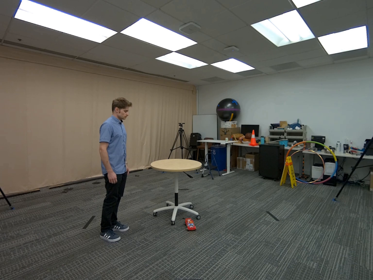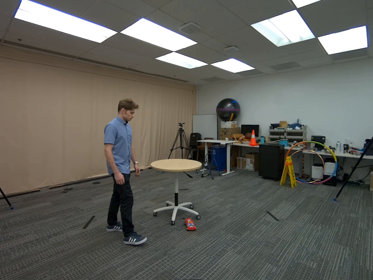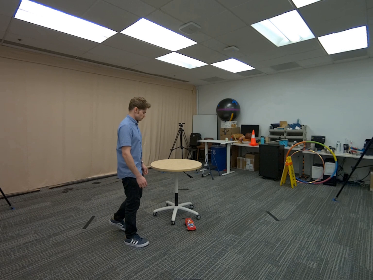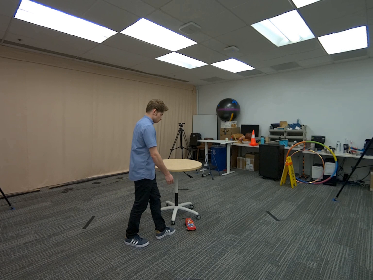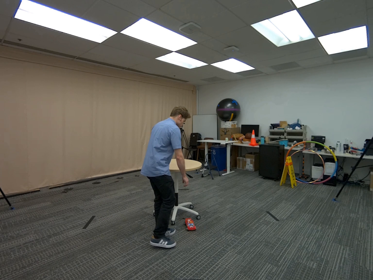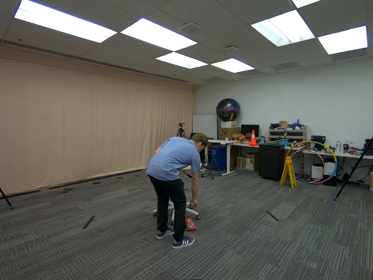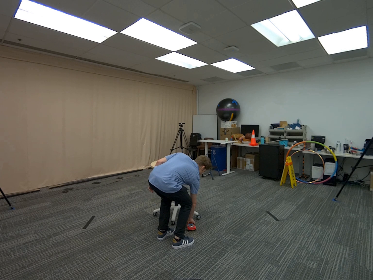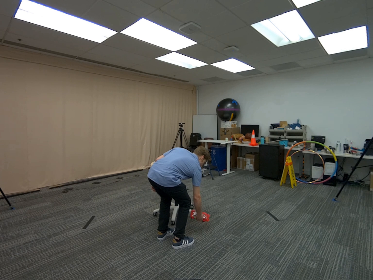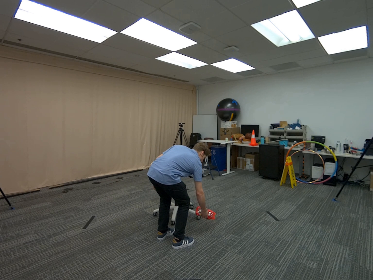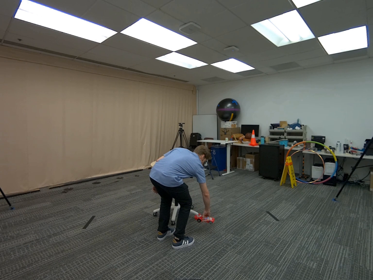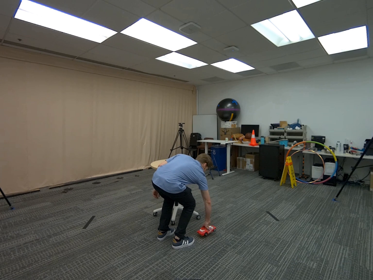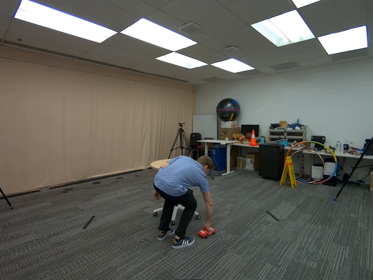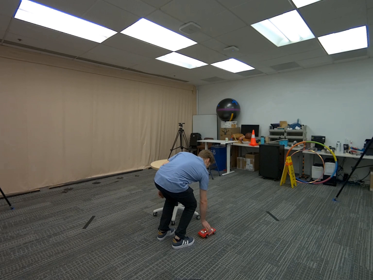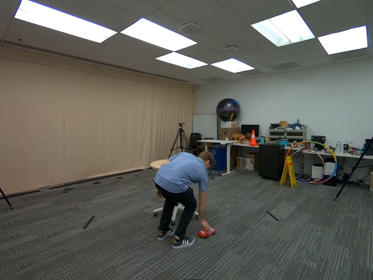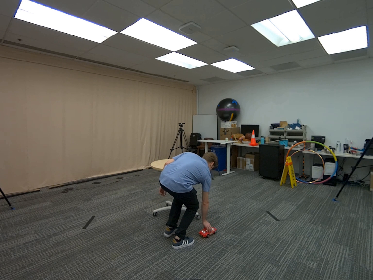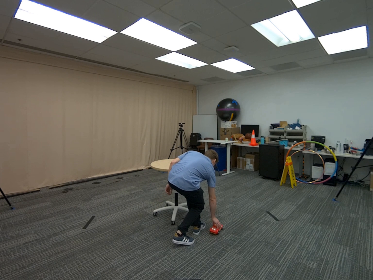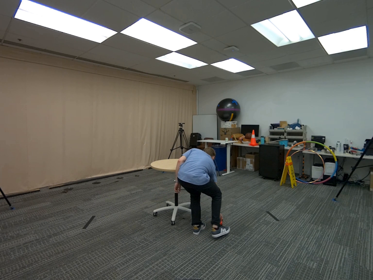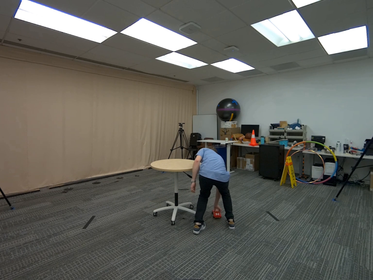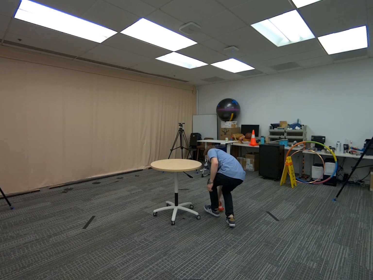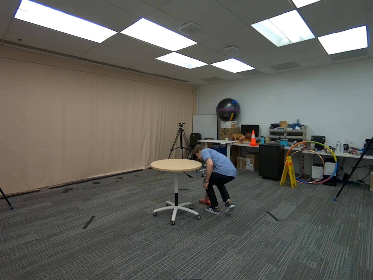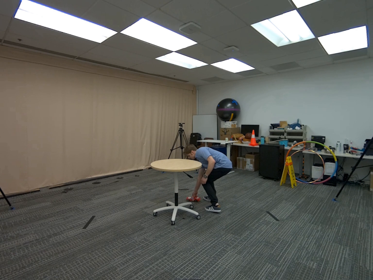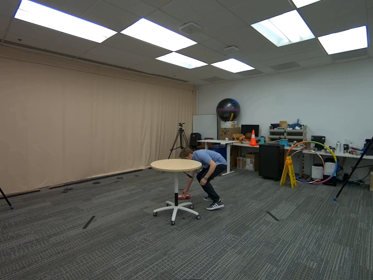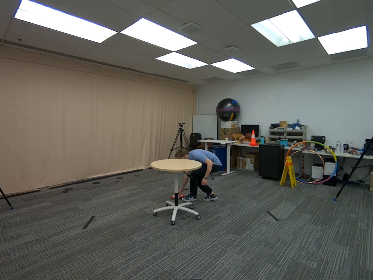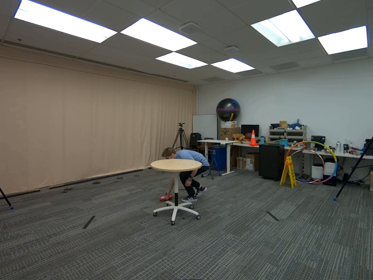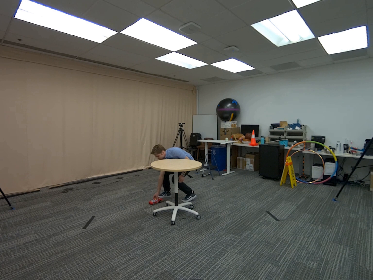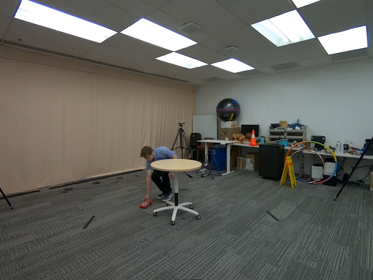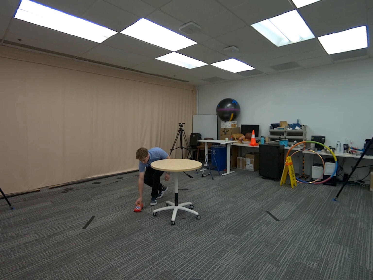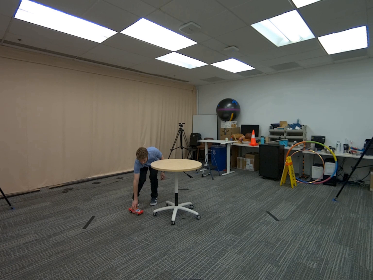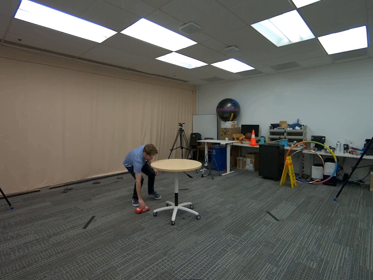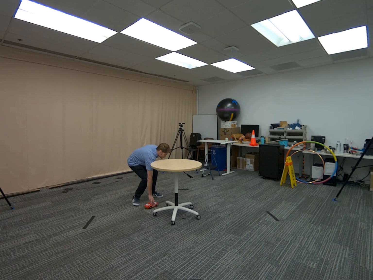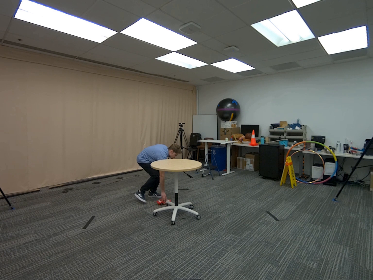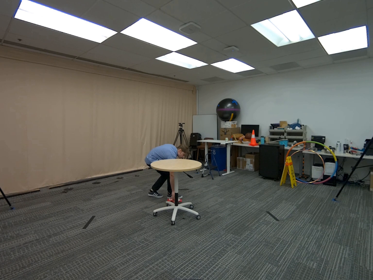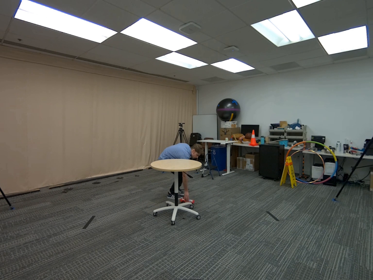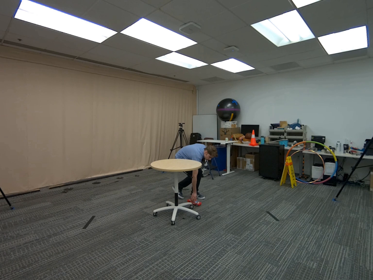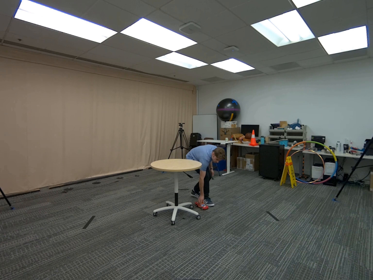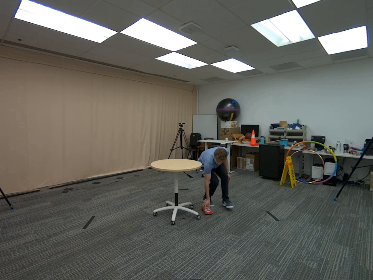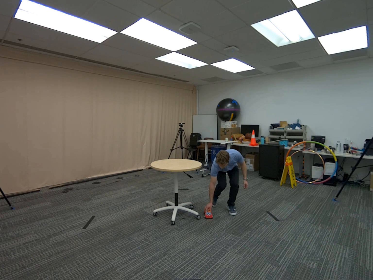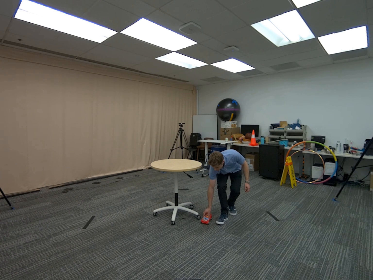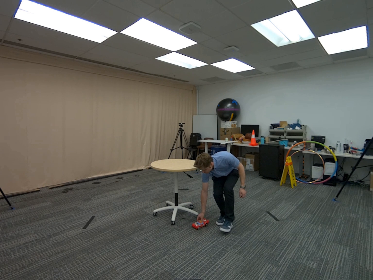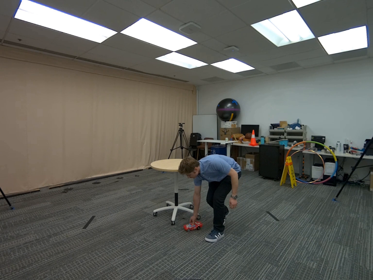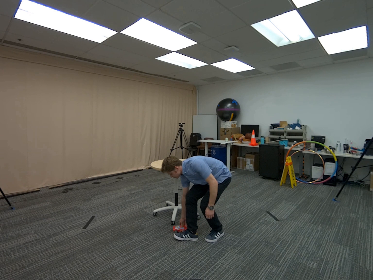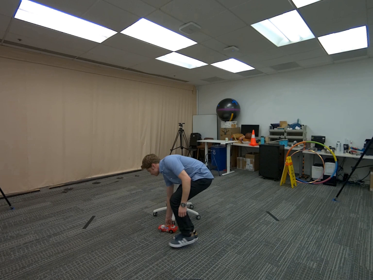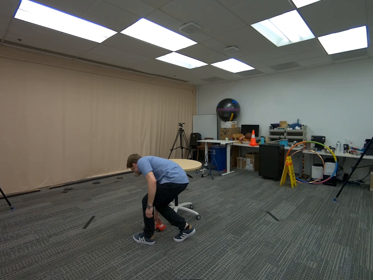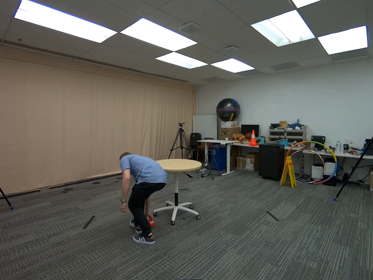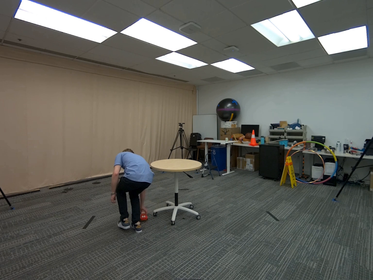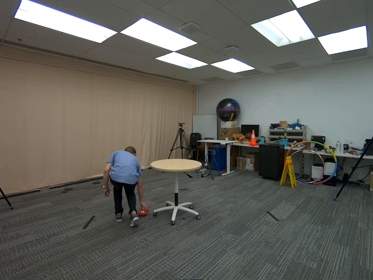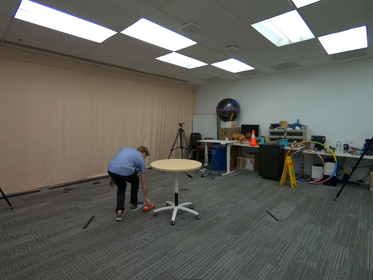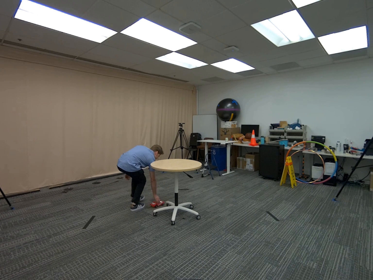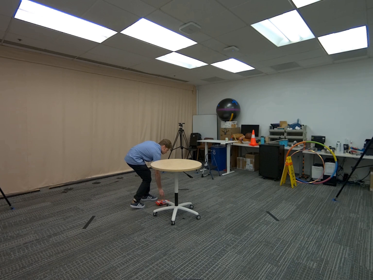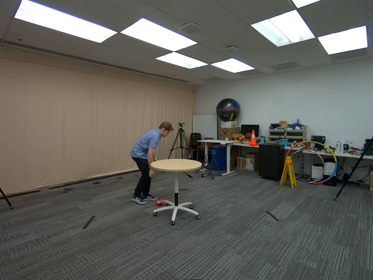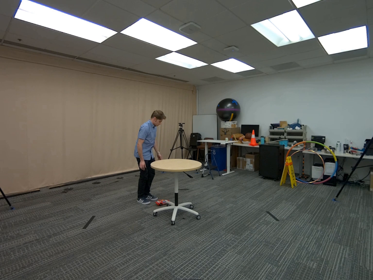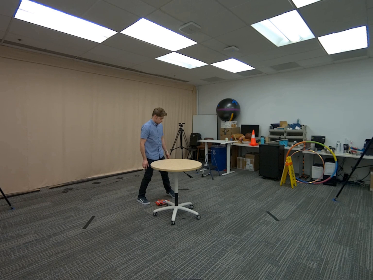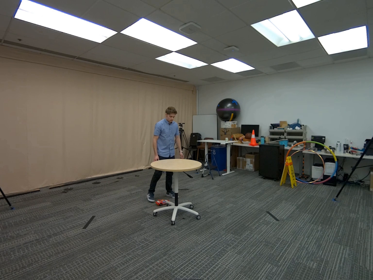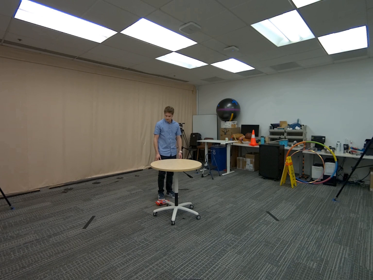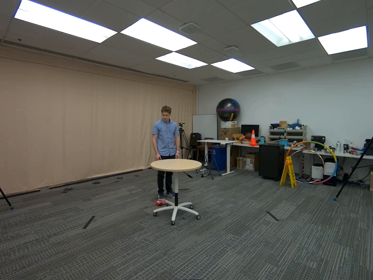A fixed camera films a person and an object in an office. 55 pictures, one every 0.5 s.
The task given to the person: Walk to the toy car on the ground and pick it up. Place it down and roll it around the table along the ground. Continue until finished.
